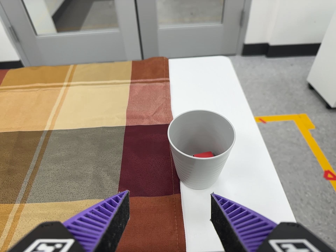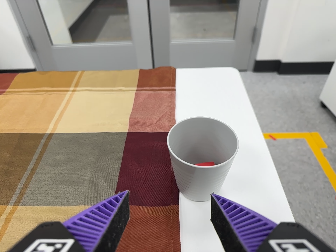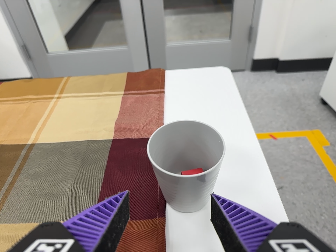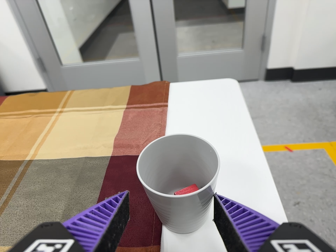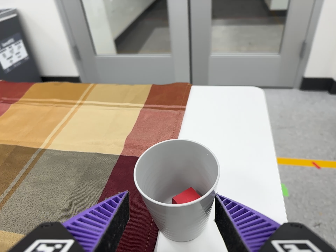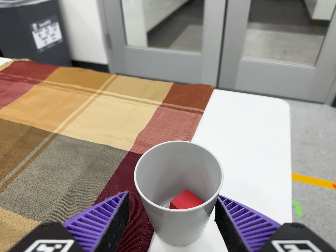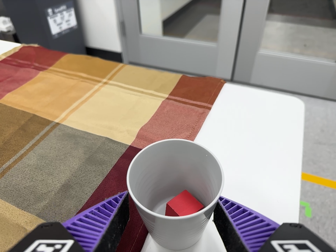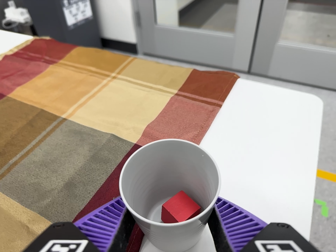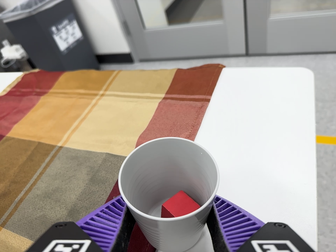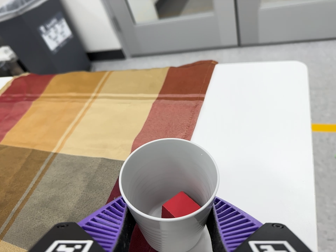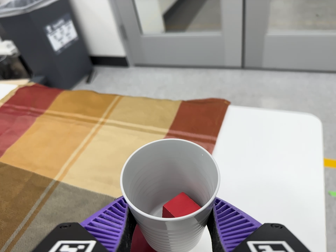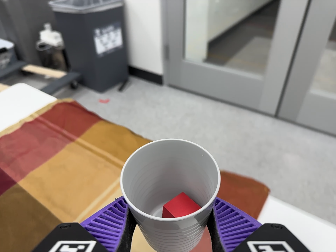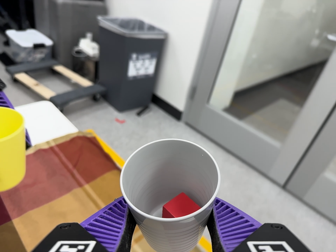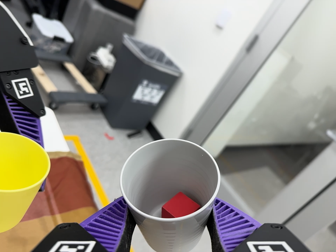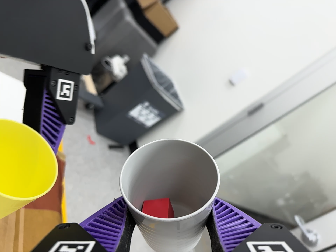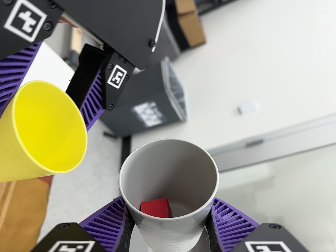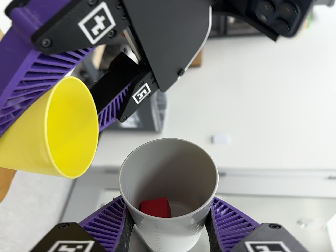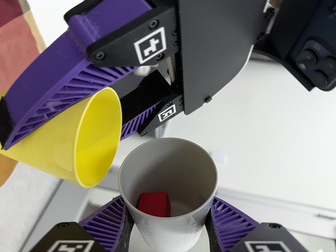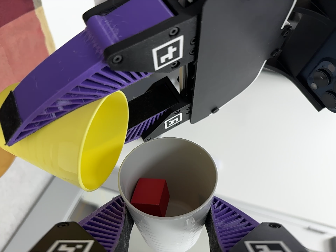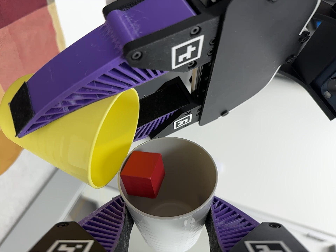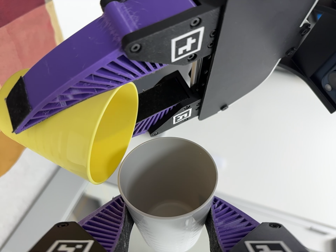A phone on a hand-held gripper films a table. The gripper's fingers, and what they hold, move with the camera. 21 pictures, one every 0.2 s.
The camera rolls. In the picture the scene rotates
clockwise.
0.0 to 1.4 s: The camera pans to its left by about 25 degrees. It travels to its right and forward, about 16 cm. It rolls about its line of sight by about 20 degrees, and the scene rotates clockwise.
1.4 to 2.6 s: The camera travels toward the top of its view, about 30 cm, so close, fixed things drift downward. Its aim tips toward the top of its view by about 15 degrees, and the scene shifts downward. It rolls about its line of sight by about 40 degrees, and the scene rotates clockwise.
2.6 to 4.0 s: The camera pans to its right by about 10 degrees. It travels to its left and toward the top of its view, about 16 cm. Its aim tips toward the top of its view by about 10 degrees, and the scene shifts downward. It rolls about its line of sight by about 75 degrees, and the scene rotates clockwise.
The film runs forward here.
